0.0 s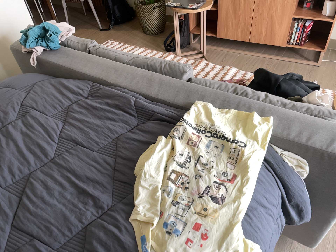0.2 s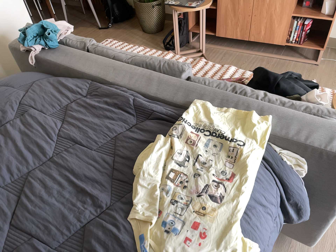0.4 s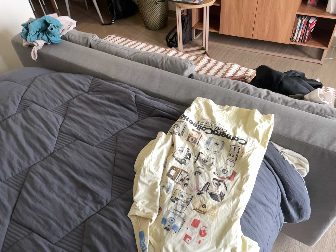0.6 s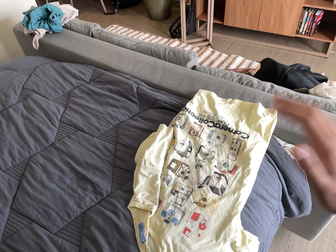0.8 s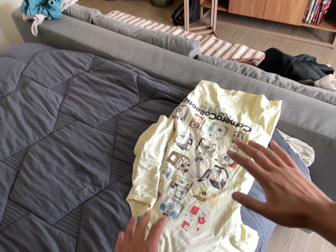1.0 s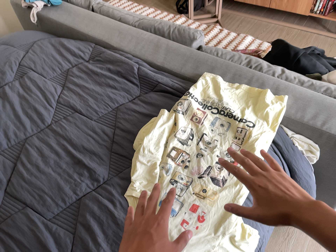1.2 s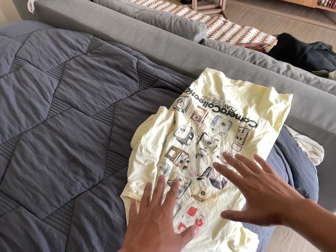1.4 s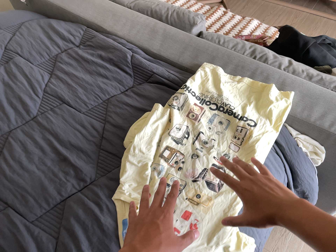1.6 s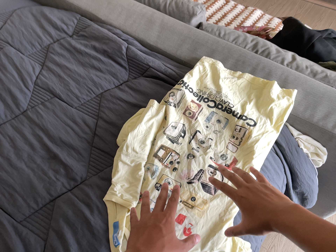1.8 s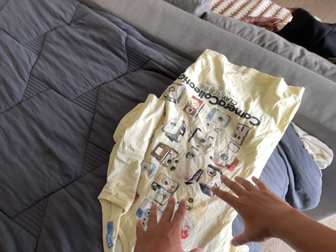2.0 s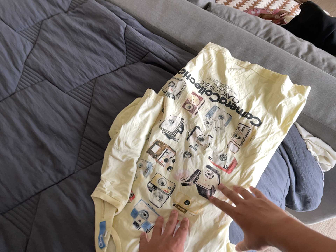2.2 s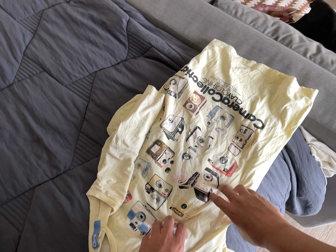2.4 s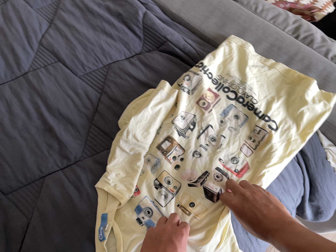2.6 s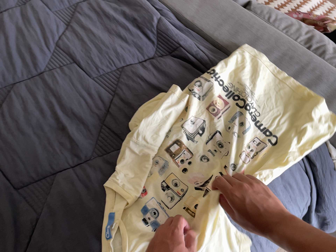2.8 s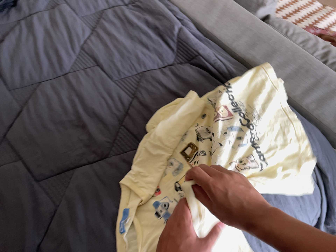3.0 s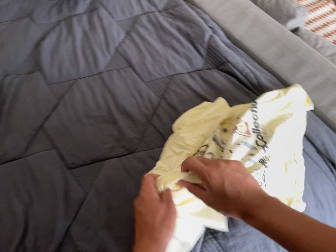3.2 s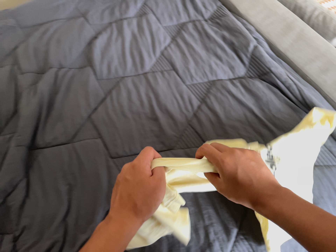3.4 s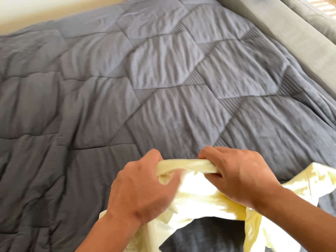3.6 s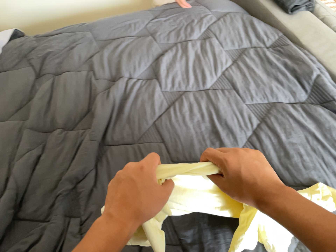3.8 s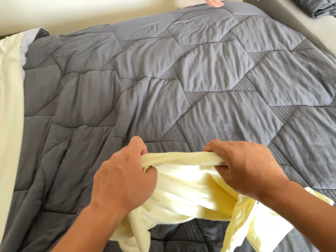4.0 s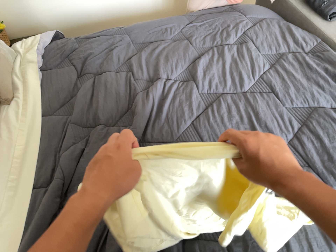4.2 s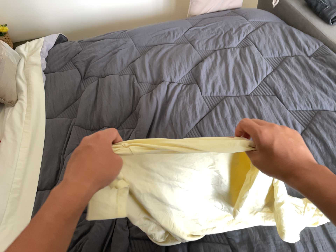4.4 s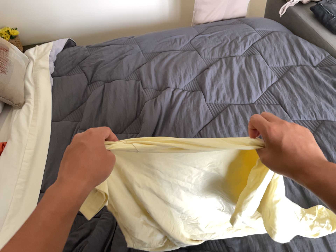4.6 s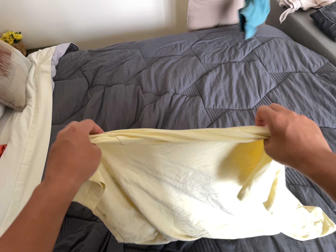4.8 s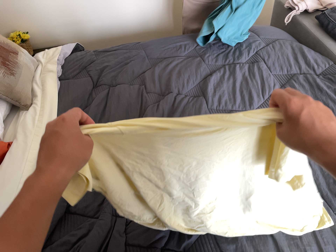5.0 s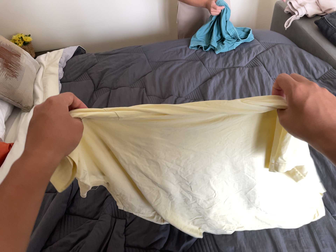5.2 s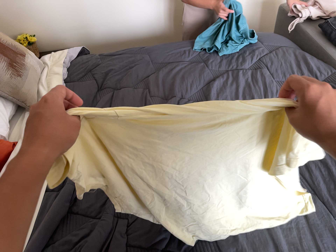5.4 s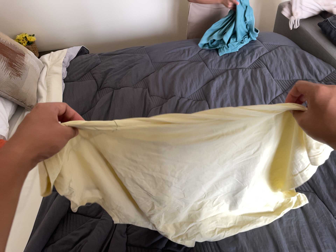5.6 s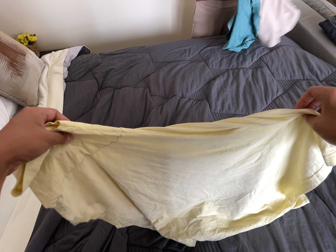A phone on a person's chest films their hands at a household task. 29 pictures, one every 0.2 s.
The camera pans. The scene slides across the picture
to the right.
The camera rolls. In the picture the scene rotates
clockwise.
0.0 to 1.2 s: The camera travels forward, about 12 cm, so what stands in front looms larger. Its aim tips toward the bottom of its view by about 10 degrees.
1.2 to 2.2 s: The camera travels forward and toward the top of its view, about 20 cm, so what stands in front looms larger. Its aim tips toward the bottom of its view by about 10 degrees.
2.2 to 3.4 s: The camera pans to its left by about 20 degrees. It travels to its left, backward and toward the bottom of its view, about 24 cm, so close, fixed things drift to the right. Its aim tips toward the top of its view by about 10 degrees. It rolls about its line of sight by about 25 degrees, and the scene rotates clockwise.
3.4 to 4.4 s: The camera travels to its left, about 16 cm, so close, fixed things drift to the right.
4.4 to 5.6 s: The camera shifts only a little, or ends up much as it began.
The film runs forward here.
